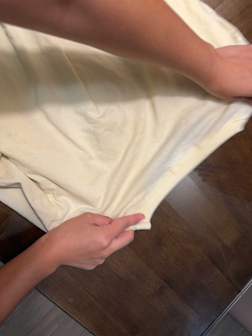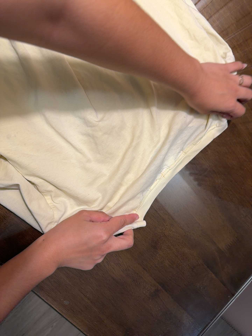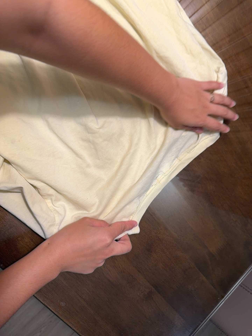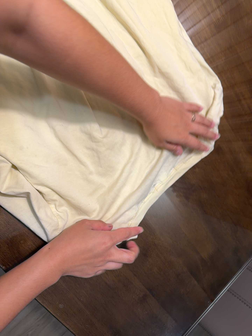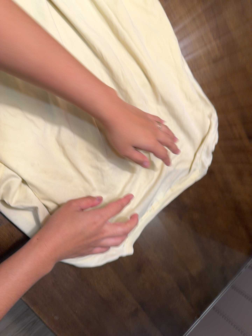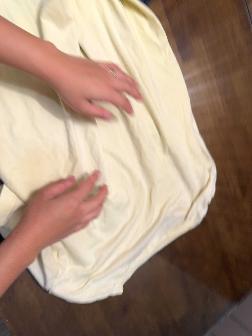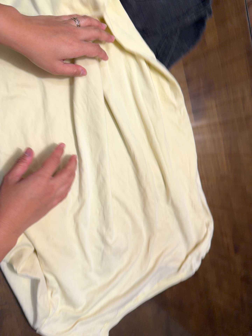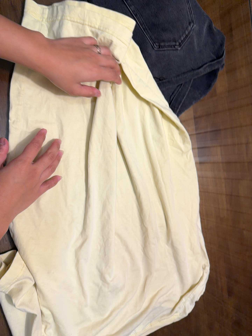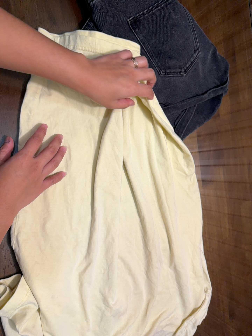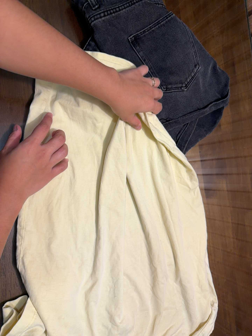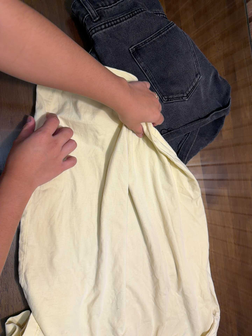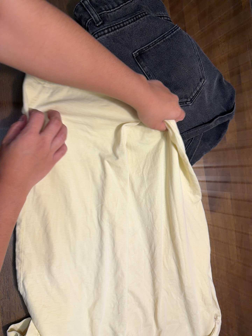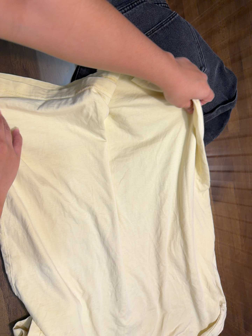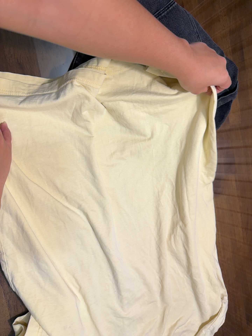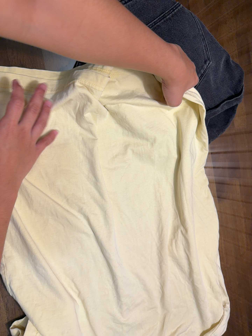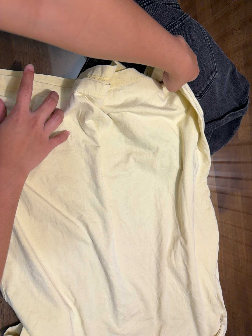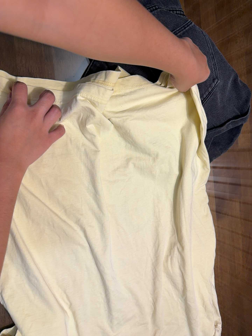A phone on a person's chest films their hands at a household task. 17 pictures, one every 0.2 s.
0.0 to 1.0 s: The camera pans to its right by about 10 degrees. It travels backward, to its left and toward the top of its view, about 14 cm, so what stands in front gets smaller. Its aim tips toward the top of its view by about 10 degrees, and the scene shifts downward. It rolls about its line of sight by about 15 degrees, and the scene rotates clockwise.
1.0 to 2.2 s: The camera travels toward the top of its view, about 20 cm, so close, fixed things drift downward. Its aim tips toward the top of its view by about 10 degrees, and the scene shifts downward. It rolls about its line of sight by about 15 degrees, and the scene rotates clockwise.
2.2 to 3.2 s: The camera shifts only a little, or ends up much as it began.
The film runs forward here.
